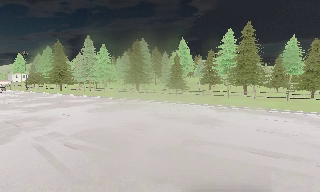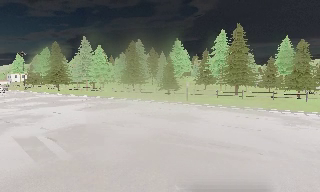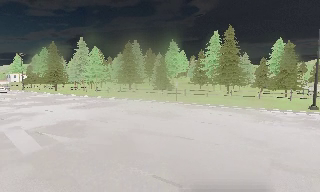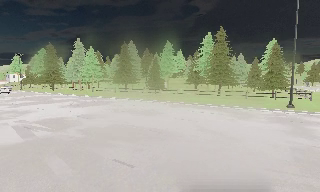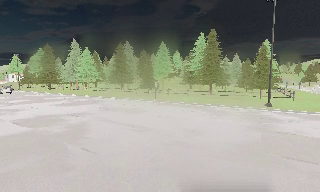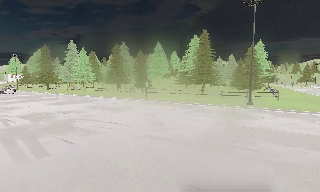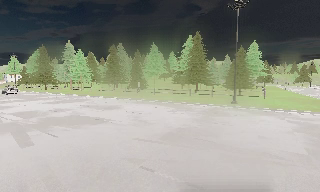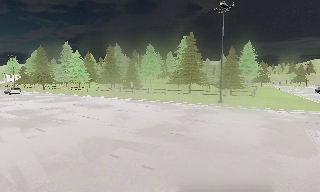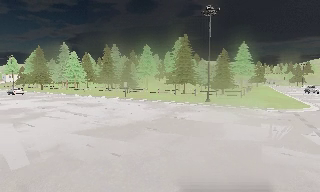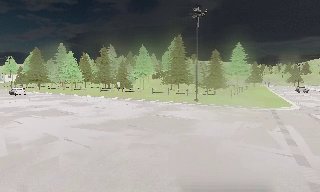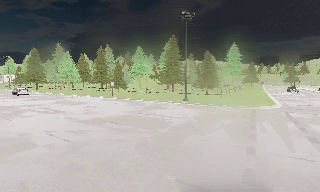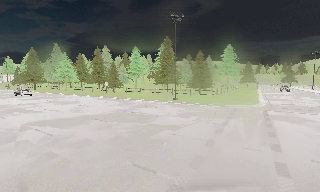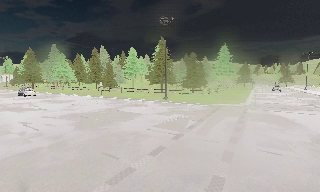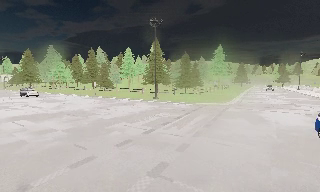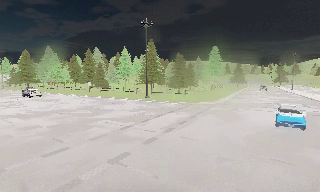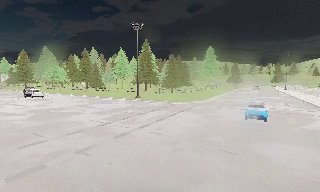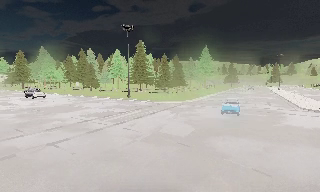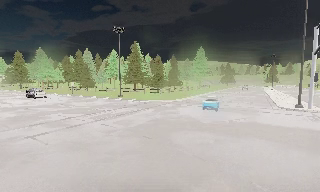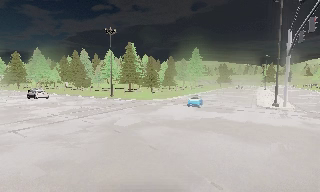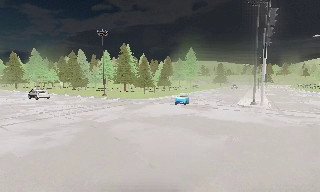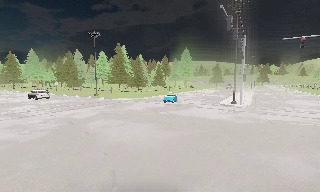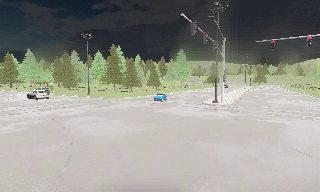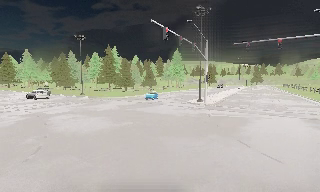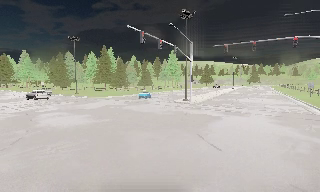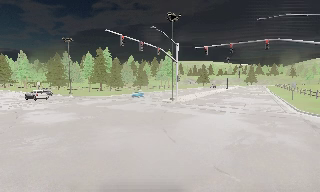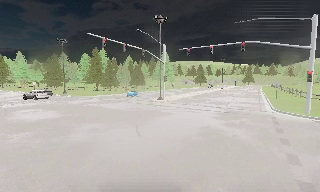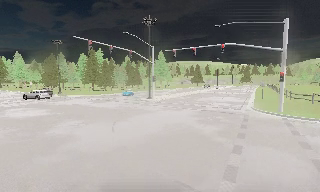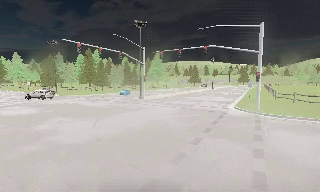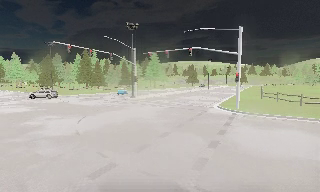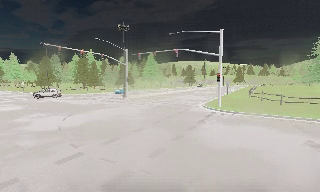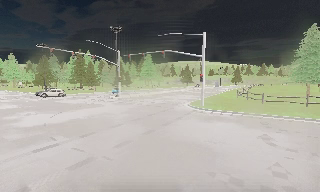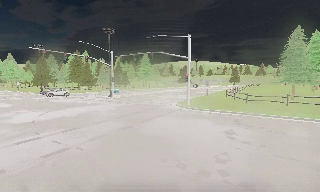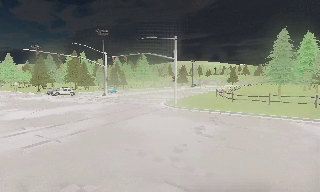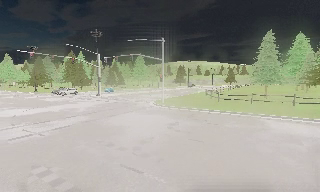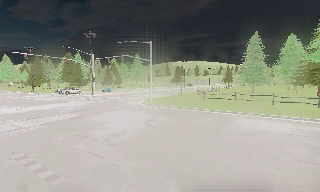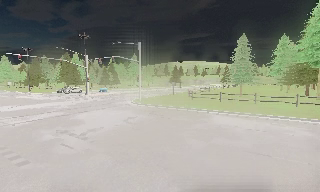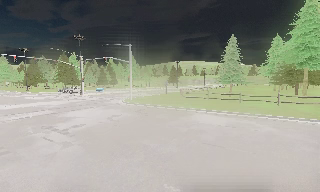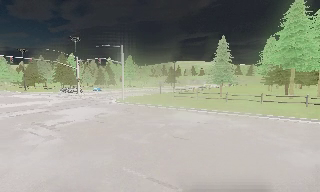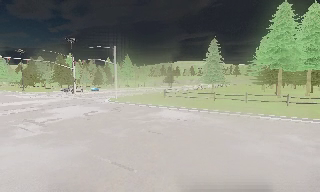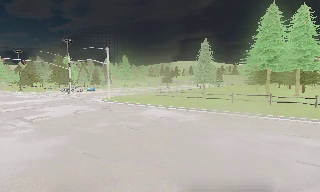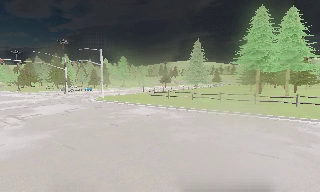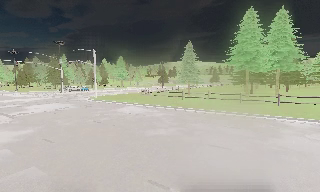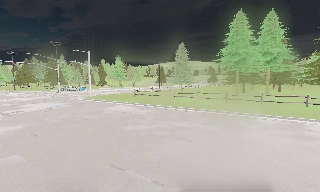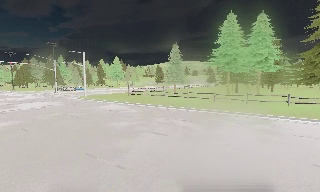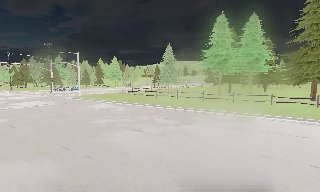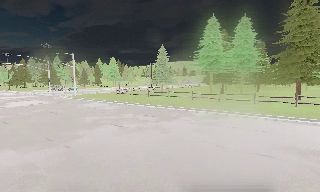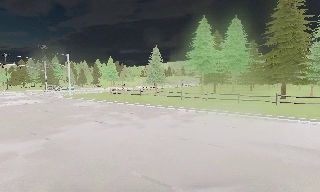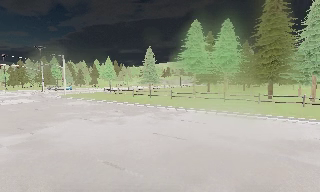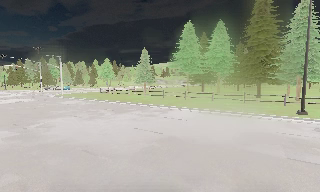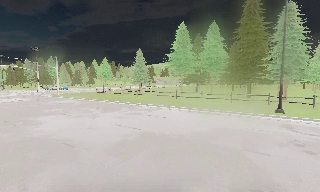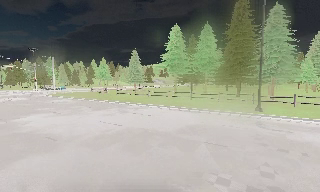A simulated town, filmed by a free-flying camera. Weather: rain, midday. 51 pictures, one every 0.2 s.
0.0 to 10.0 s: The camera travels to its right and backward, about 85 m, so close, fixed things drift to the left.
The film runs backward here.
